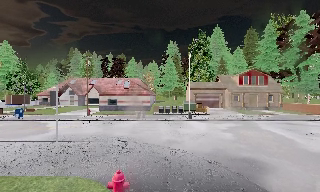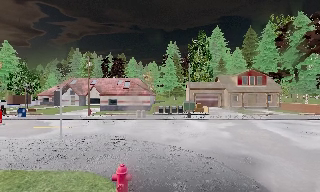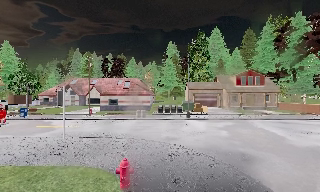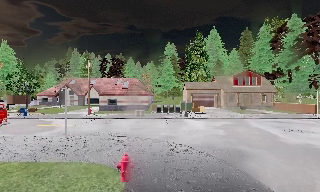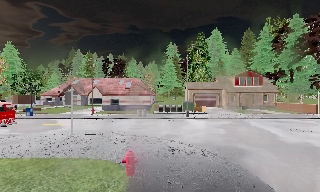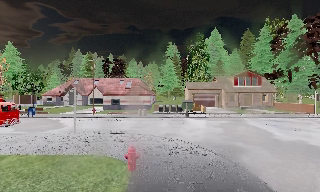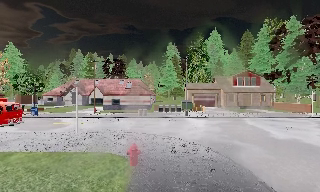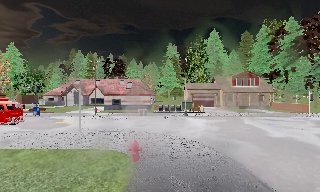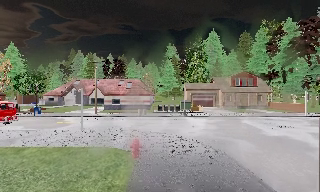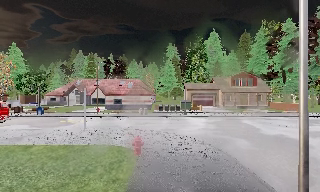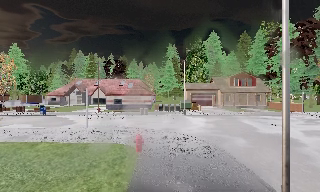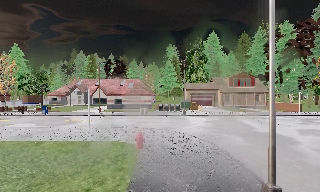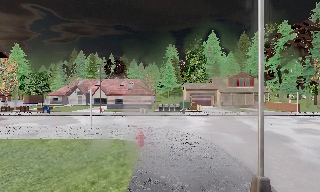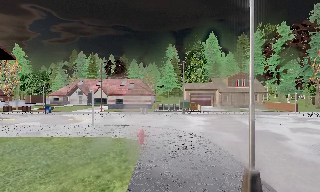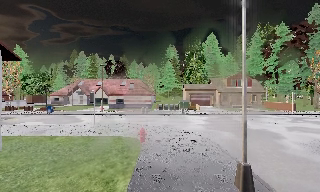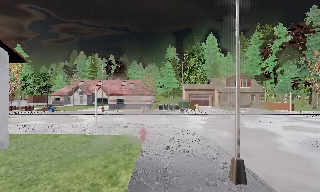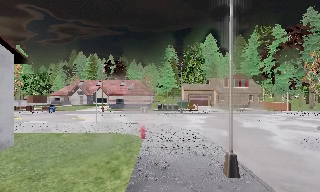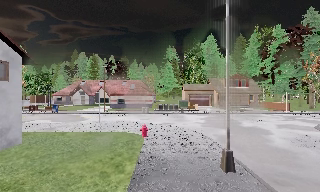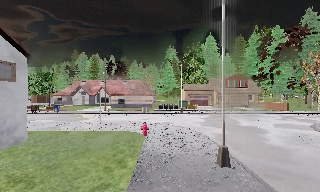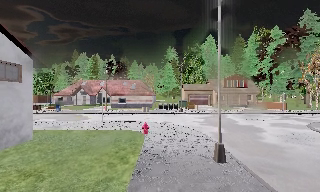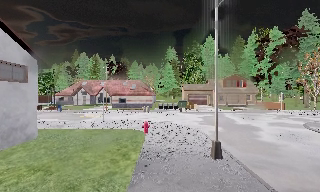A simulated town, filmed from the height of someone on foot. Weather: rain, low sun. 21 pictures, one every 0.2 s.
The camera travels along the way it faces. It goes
backward.
0.0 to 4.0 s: The camera travels backward, about 7 m, so what stands in front gets smaller.
The film runs backward here.
